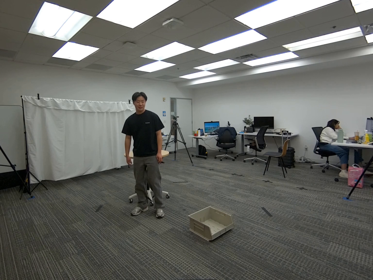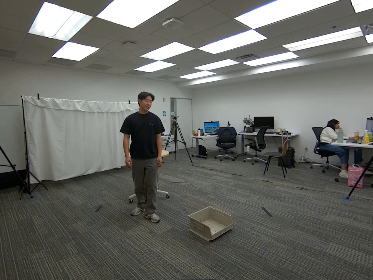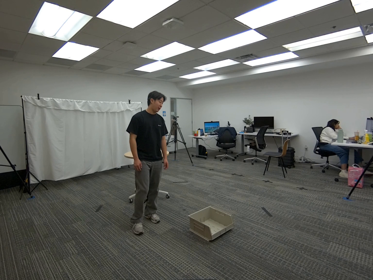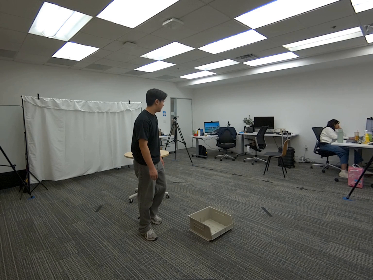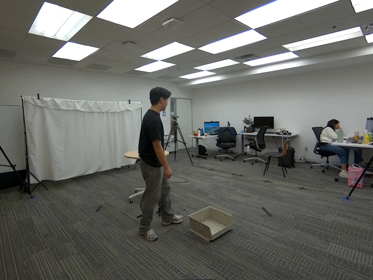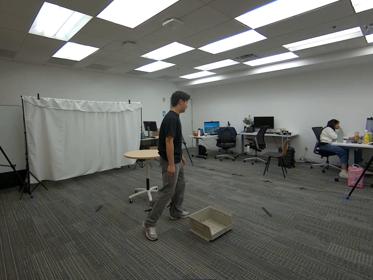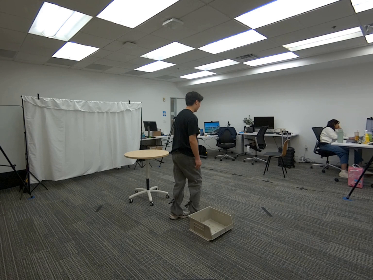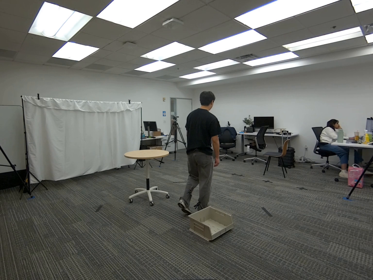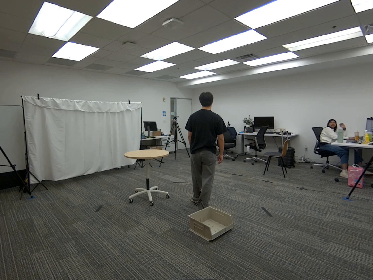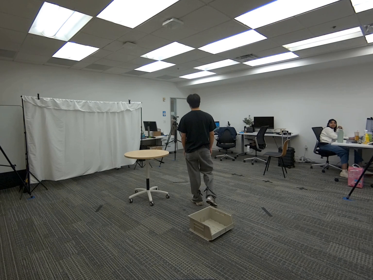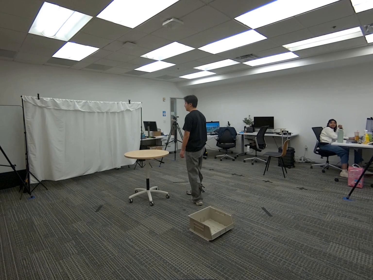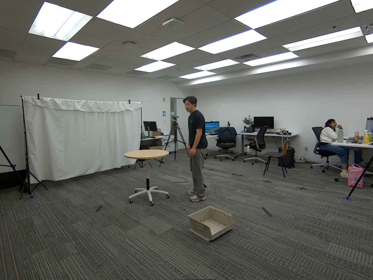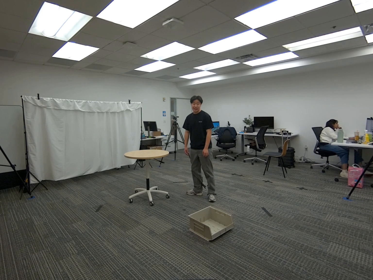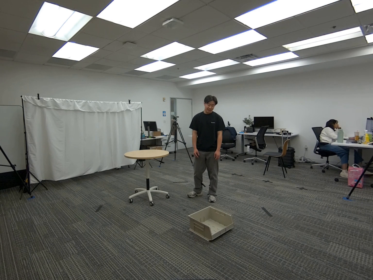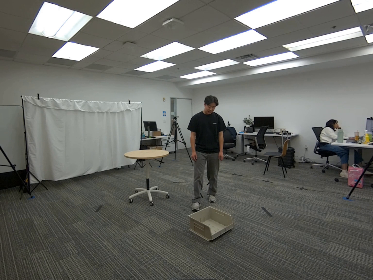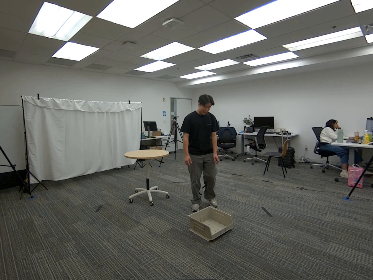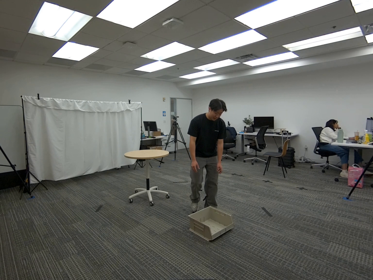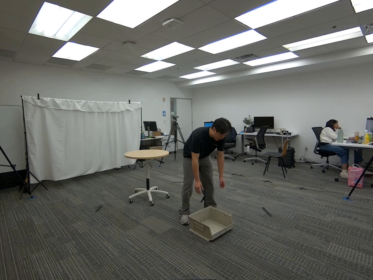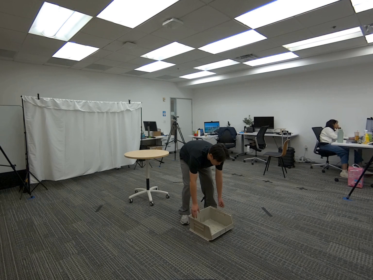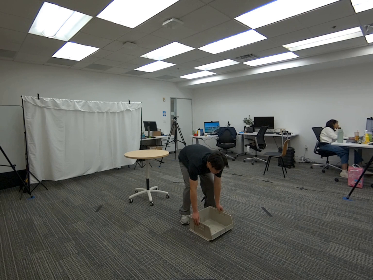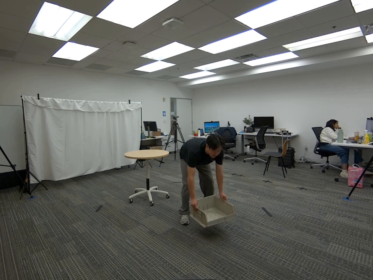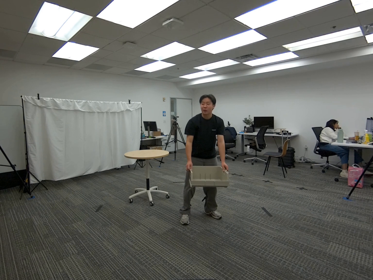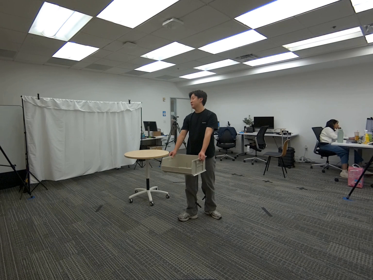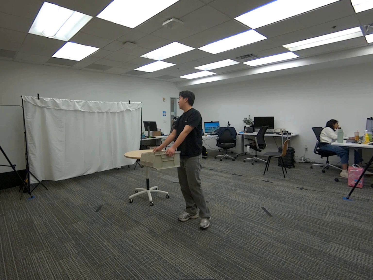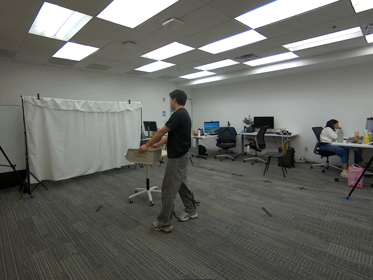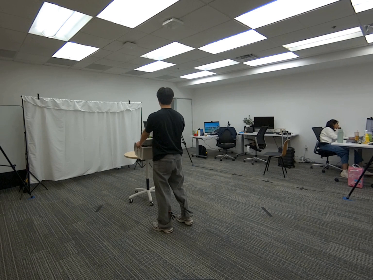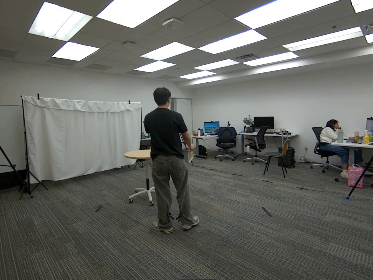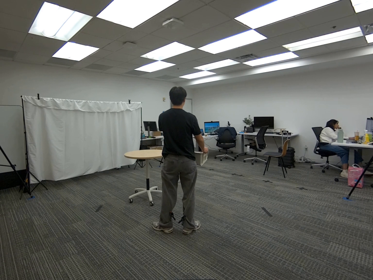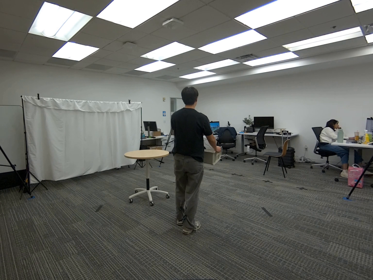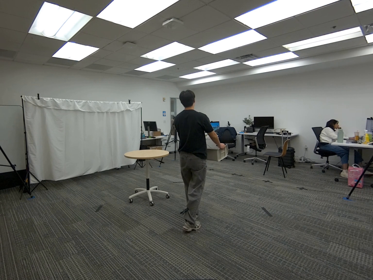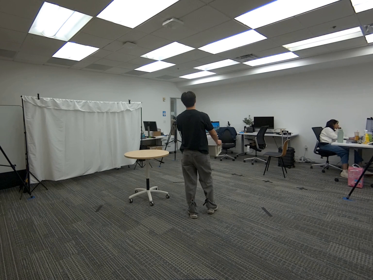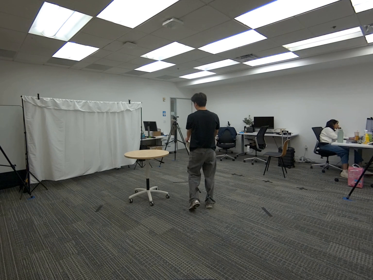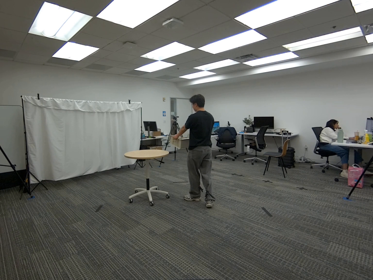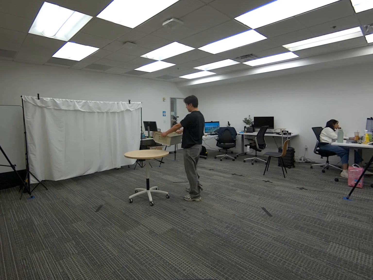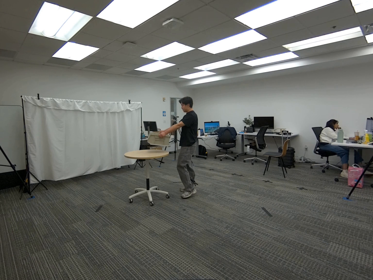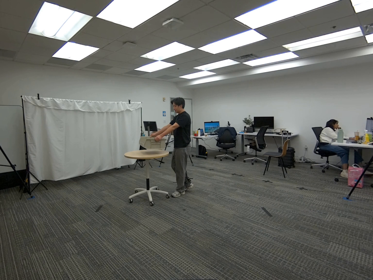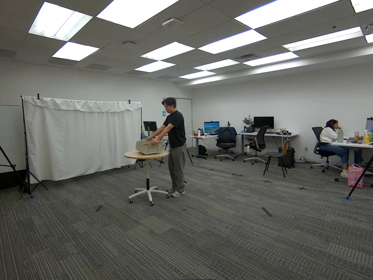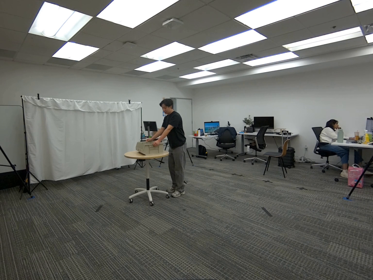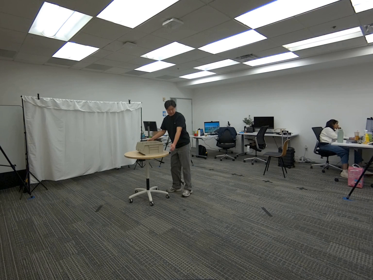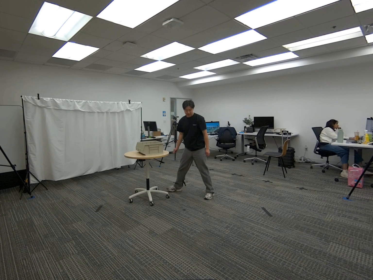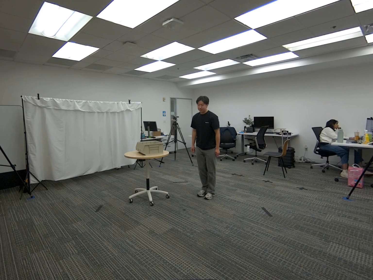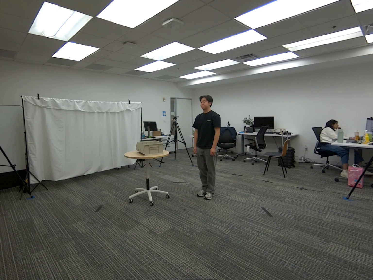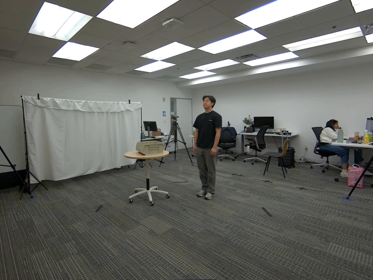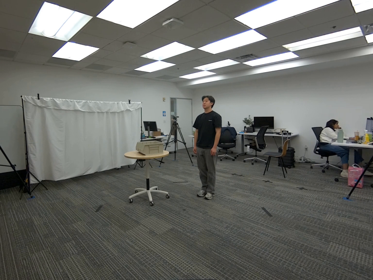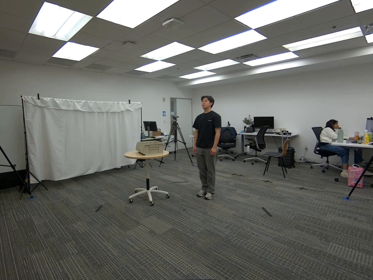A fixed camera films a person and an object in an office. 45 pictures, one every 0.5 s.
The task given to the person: Walk over to the beige bin on the ground and pick up the beige bin using both hands and place the beige bin on the round table.
